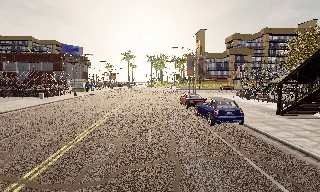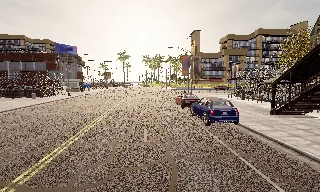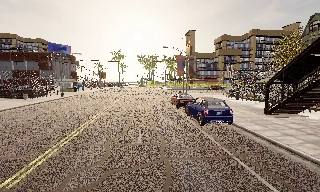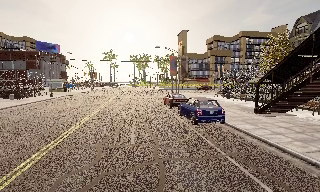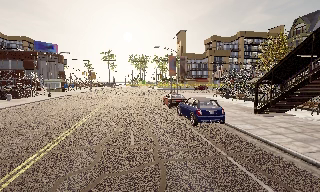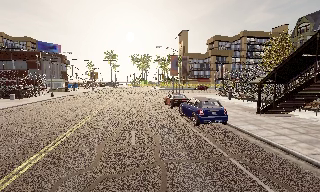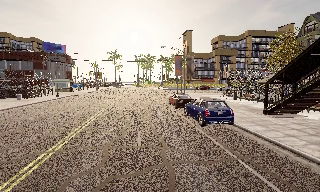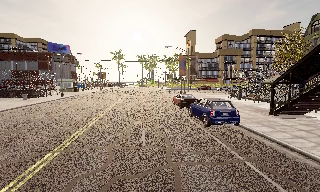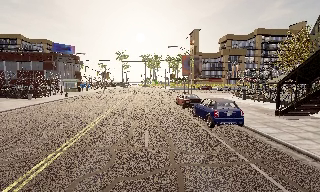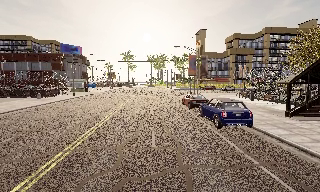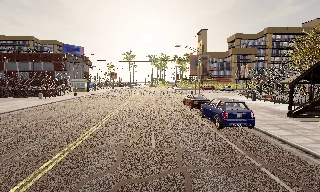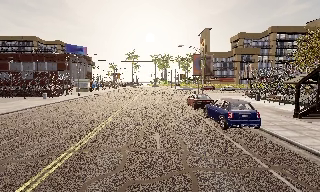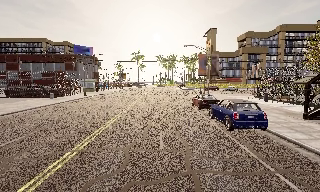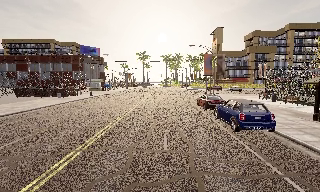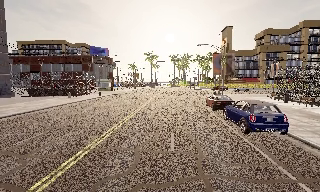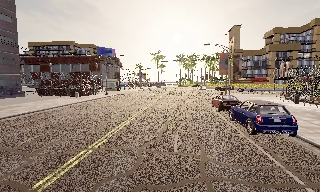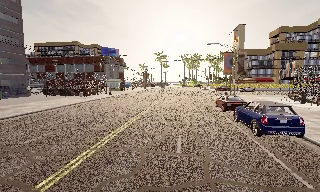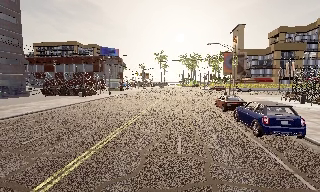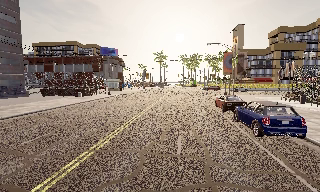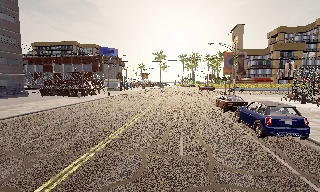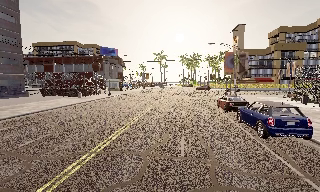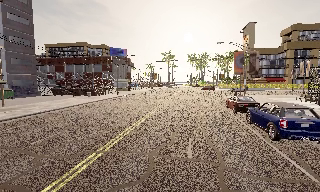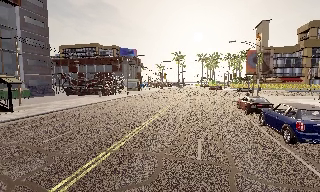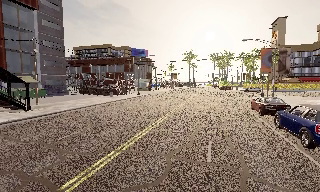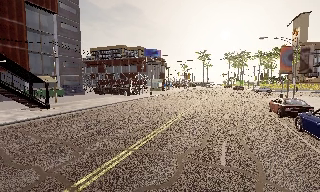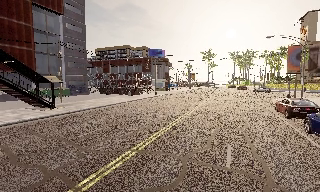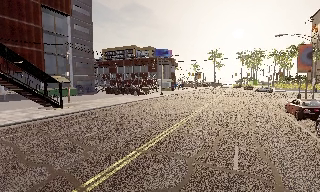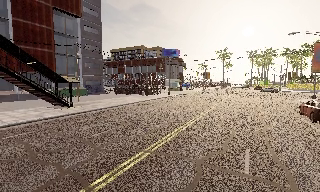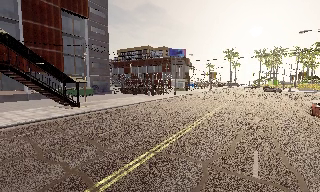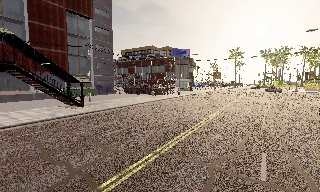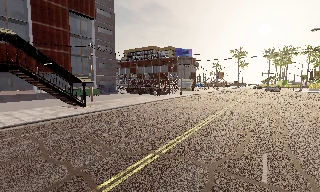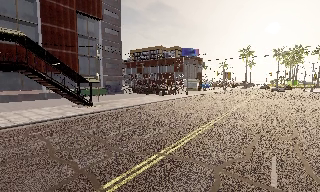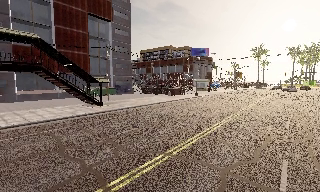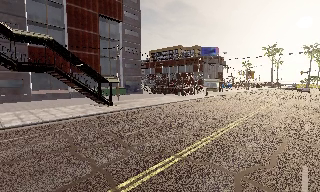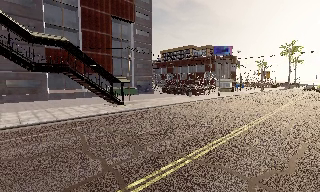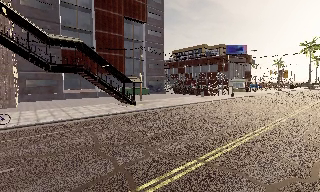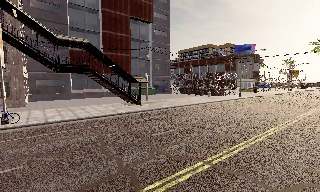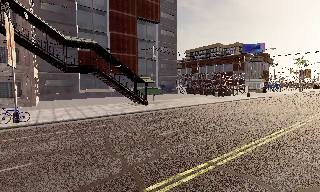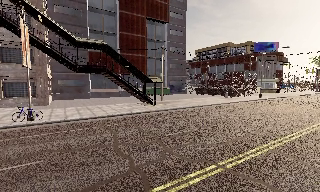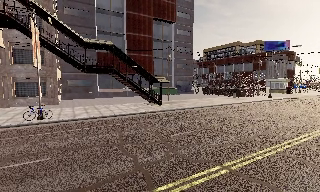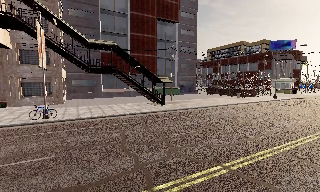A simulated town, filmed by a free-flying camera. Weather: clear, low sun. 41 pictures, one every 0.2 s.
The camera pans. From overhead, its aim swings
counterclockwise.
The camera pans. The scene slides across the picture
to the right.
0.0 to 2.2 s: The camera travels forward, about 1 m, so what stands in front looms larger.
2.2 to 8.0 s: The scene slides to the right, as the camera pans about 65 degrees to its left. It travels forward and to its right, about 2 m.
The film runs forward here.
